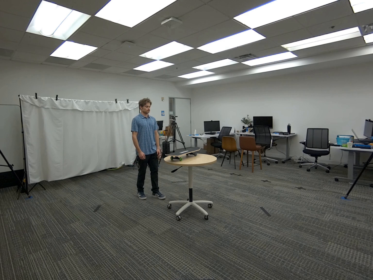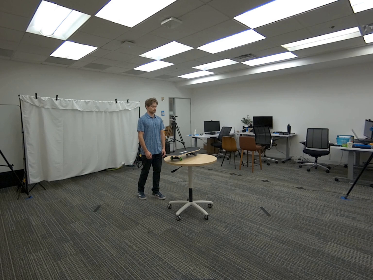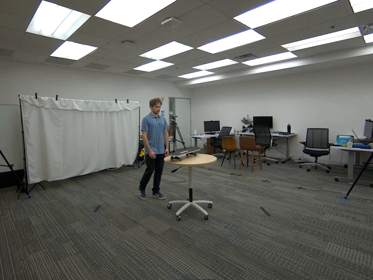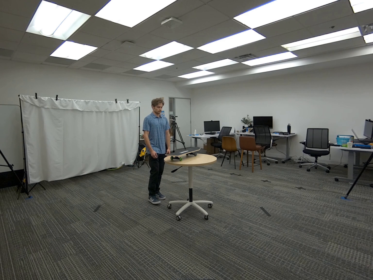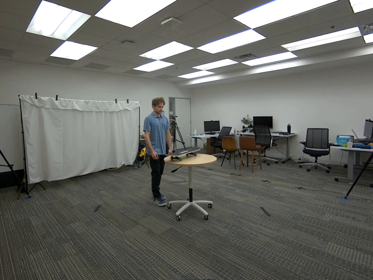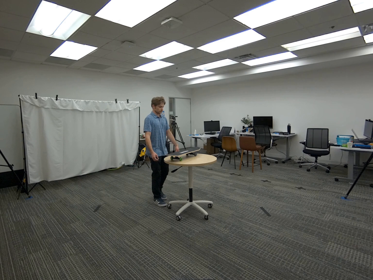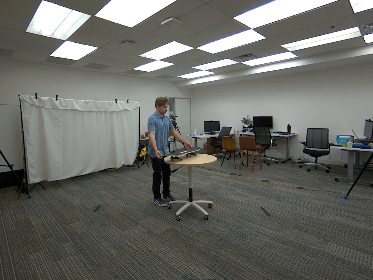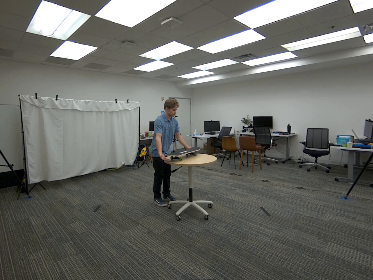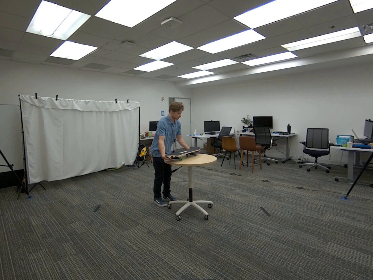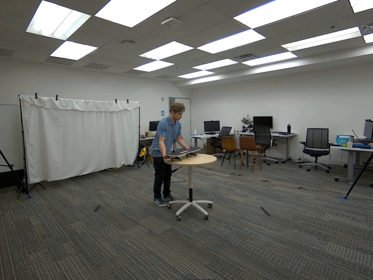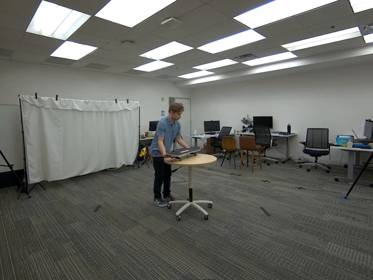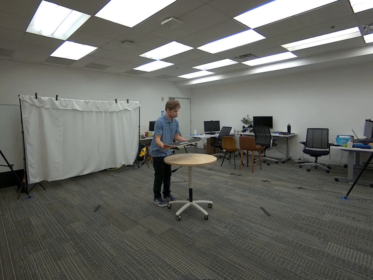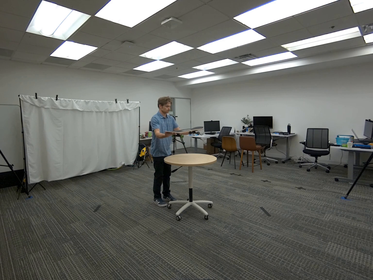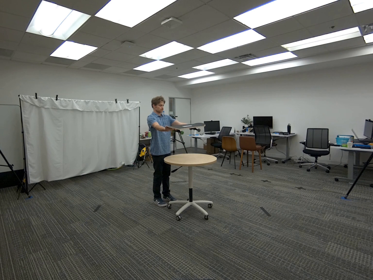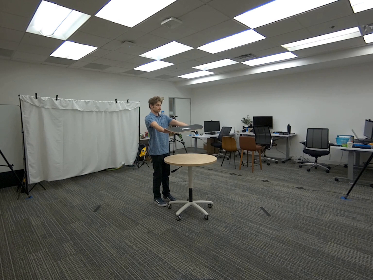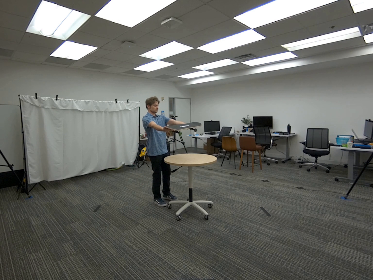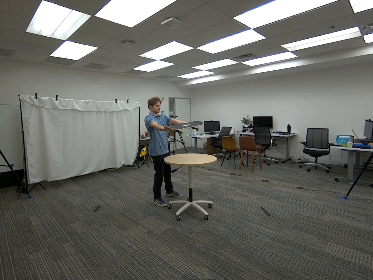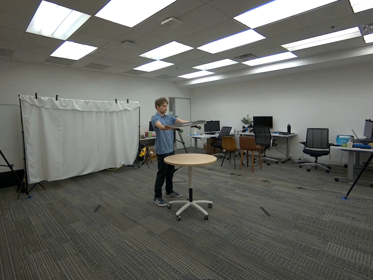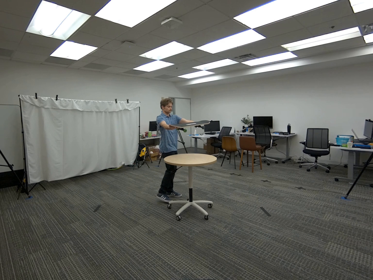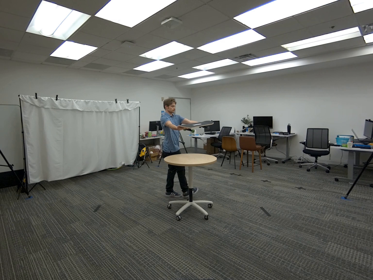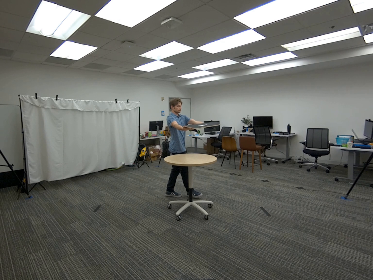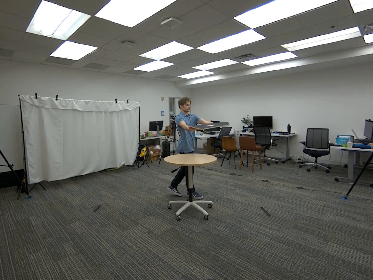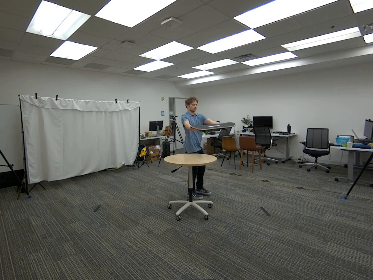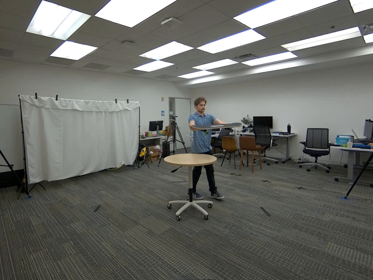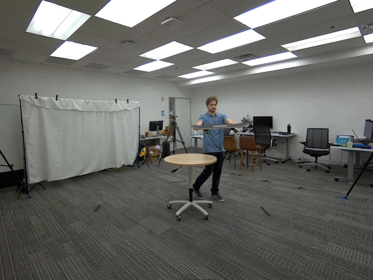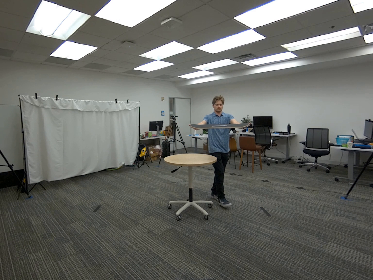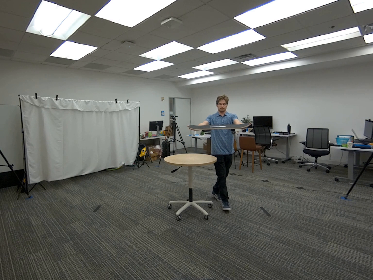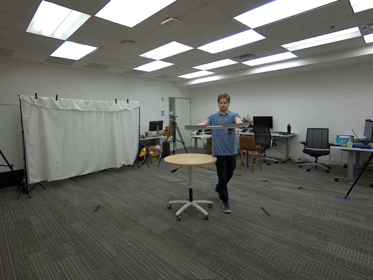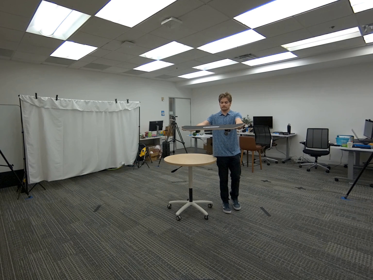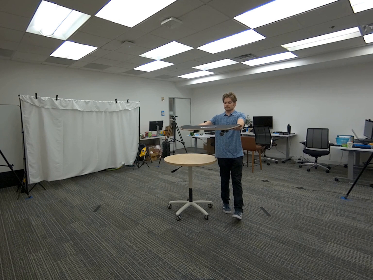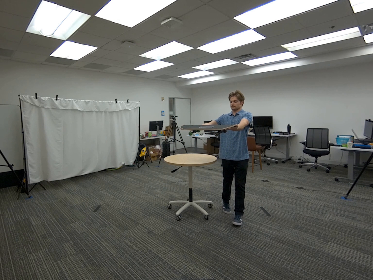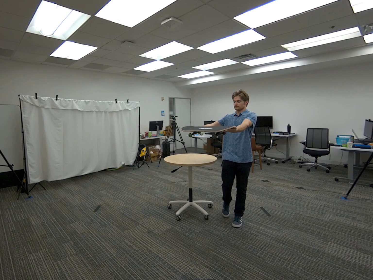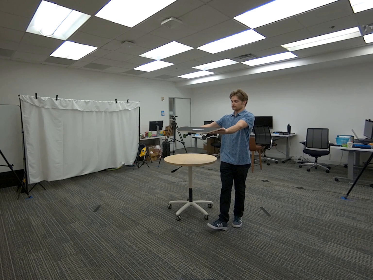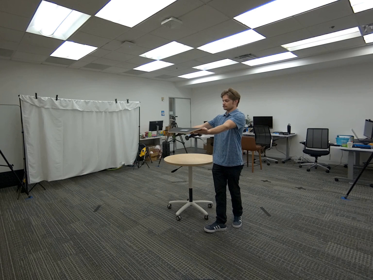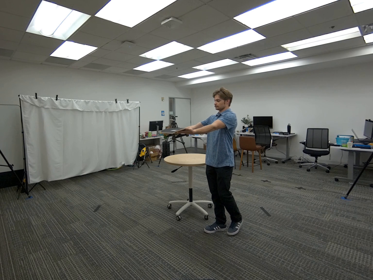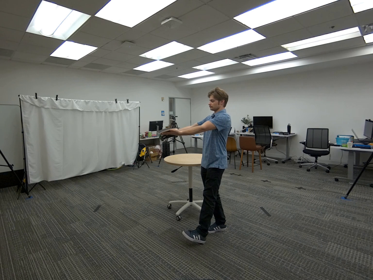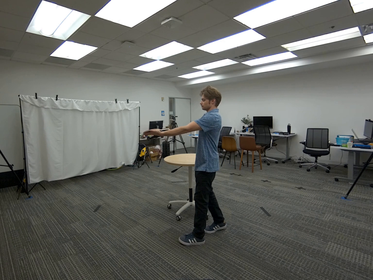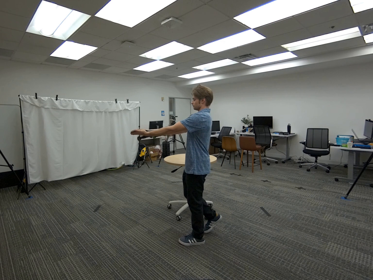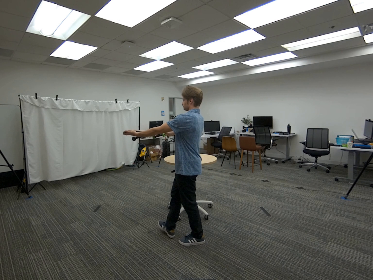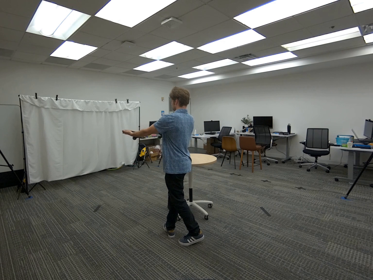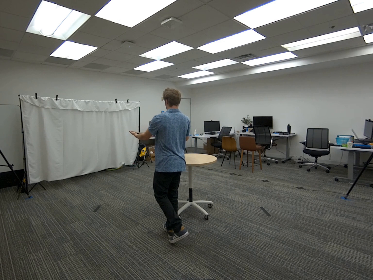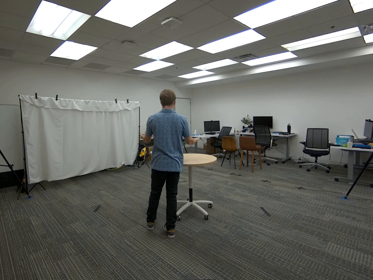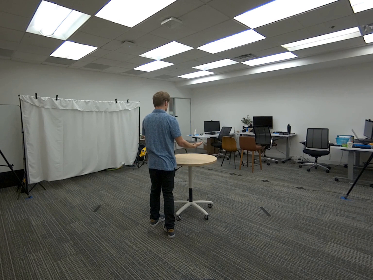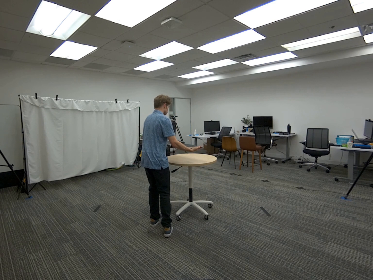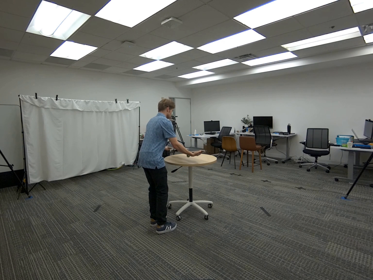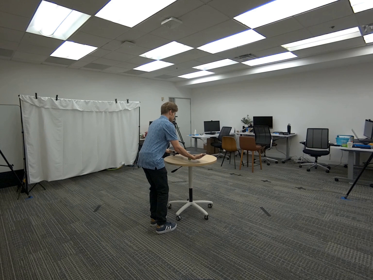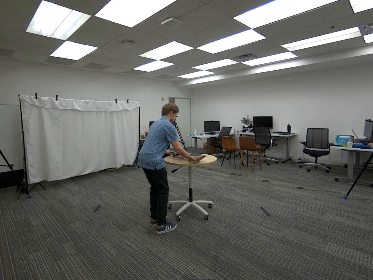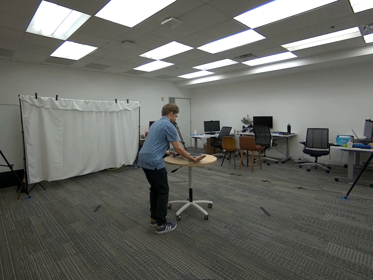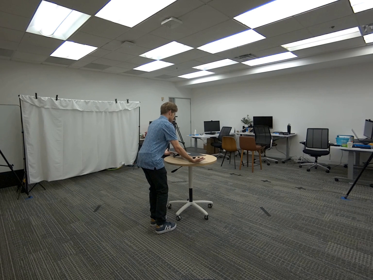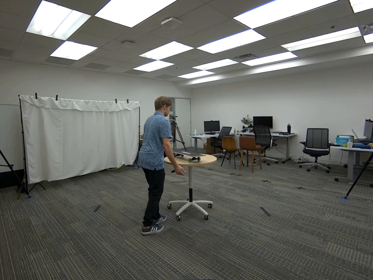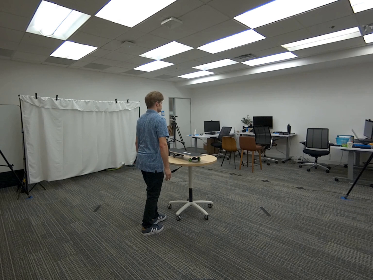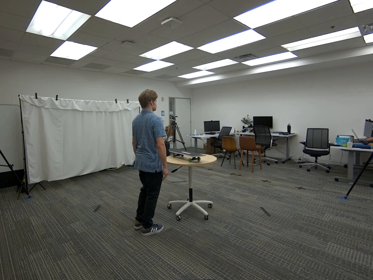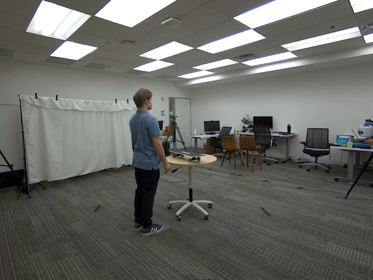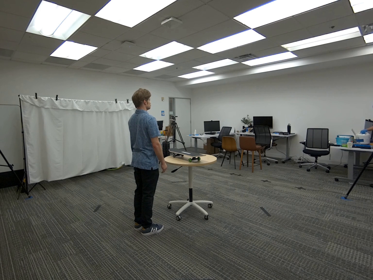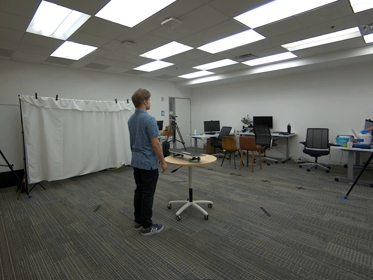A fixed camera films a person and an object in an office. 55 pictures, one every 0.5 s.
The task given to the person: Walk to the skateboard on the round table. Pick up the skateboard with both hands and keep the skateboard in front of you while keeping your elbows straight, and walk around within the bounding area. Place the skateboard back on the round table when finish.
